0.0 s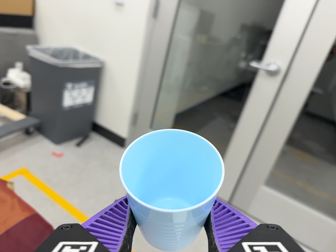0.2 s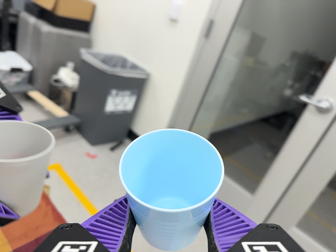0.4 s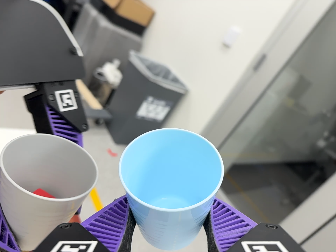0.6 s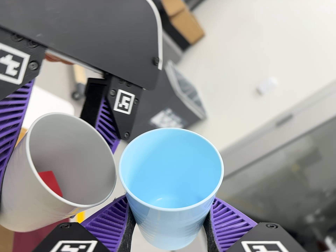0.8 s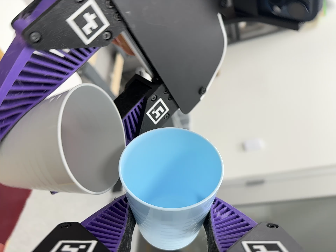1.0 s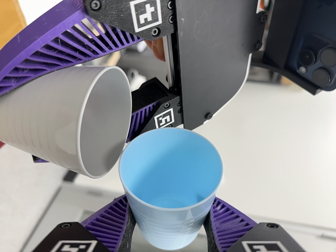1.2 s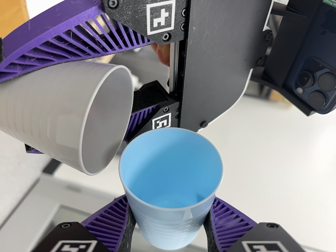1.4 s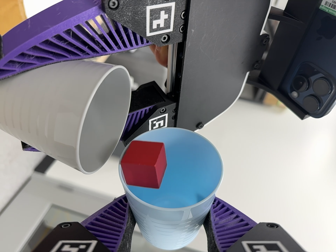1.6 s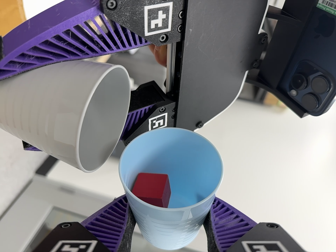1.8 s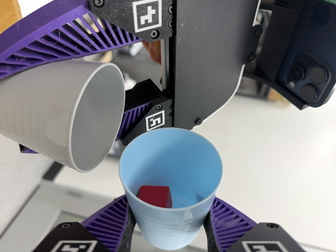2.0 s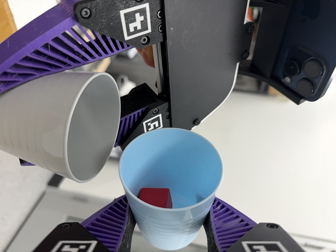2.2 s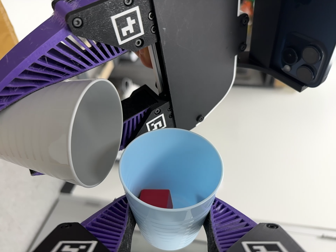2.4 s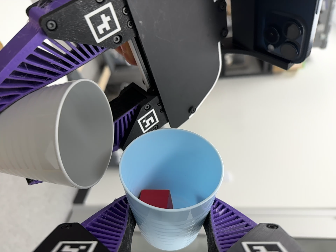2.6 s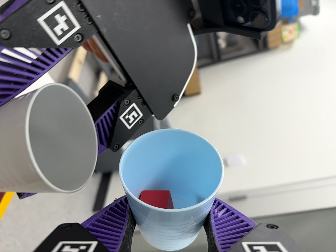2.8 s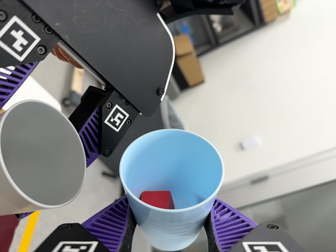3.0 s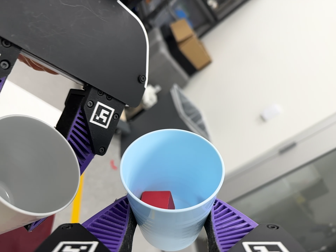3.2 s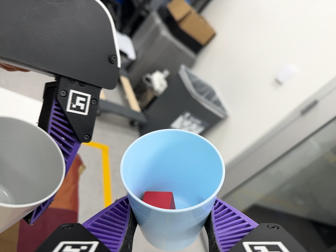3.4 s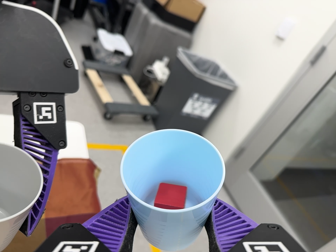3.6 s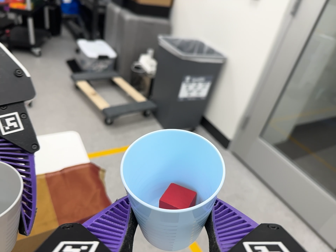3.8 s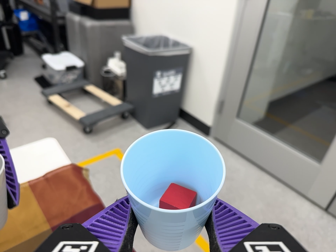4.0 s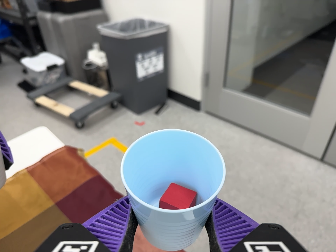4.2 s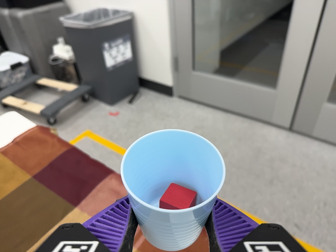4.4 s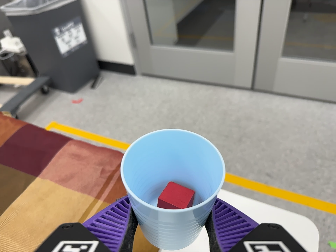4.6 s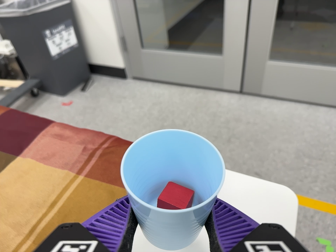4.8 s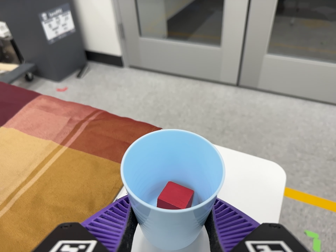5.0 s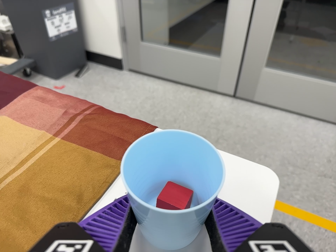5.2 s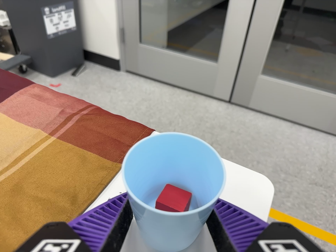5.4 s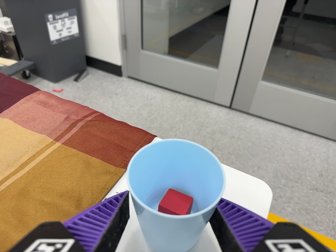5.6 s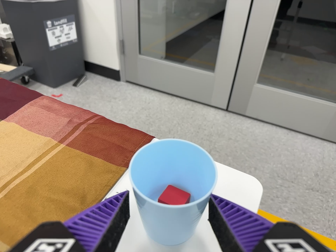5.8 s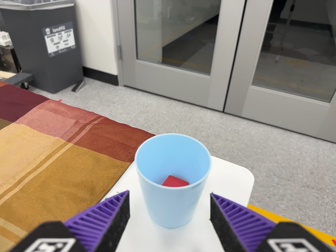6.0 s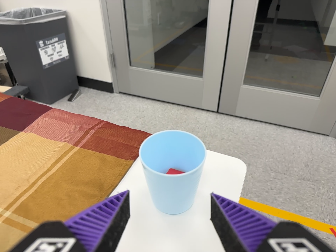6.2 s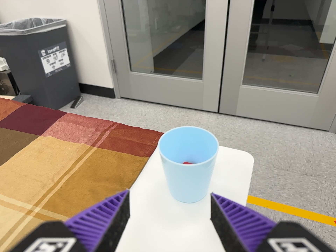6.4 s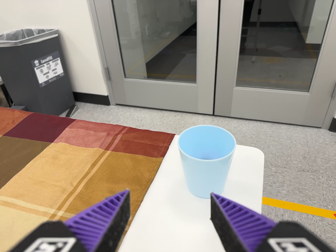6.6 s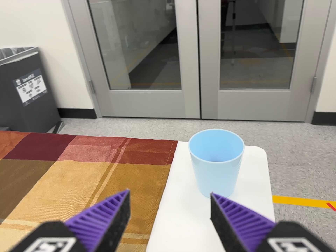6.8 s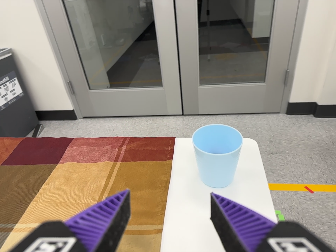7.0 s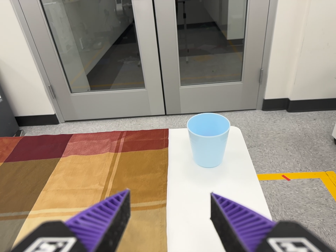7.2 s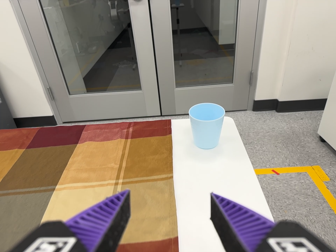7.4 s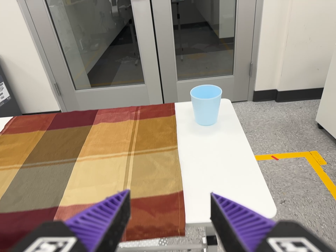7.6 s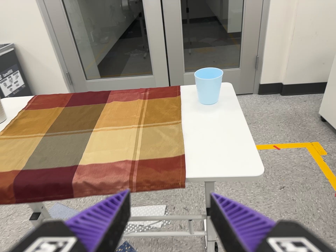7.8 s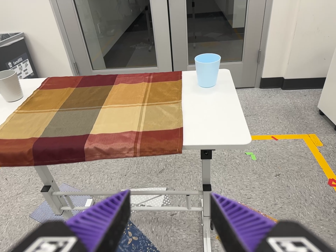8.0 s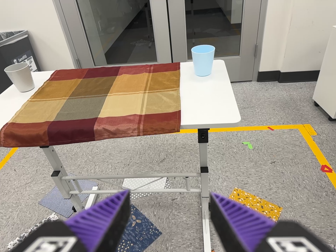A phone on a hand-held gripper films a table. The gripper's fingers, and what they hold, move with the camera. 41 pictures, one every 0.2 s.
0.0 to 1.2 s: The camera travels to its left, about 20 cm, so close, fixed things drift to the right. Its aim tips toward the top of its view by about 15 degrees, and the scene shifts downward. It rolls about its line of sight by about 100 degrees, and the scene rotates clockwise.
1.2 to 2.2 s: The camera rolls about its line of sight by about 10 degrees, and the scene rotates counterclockwise.
2.2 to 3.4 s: The camera pans to its left by about 20 degrees. It travels to its right, about 16 cm. Its aim tips toward the bottom of its view by about 10 degrees, and the scene shifts upward. It rolls about its line of sight by about 65 degrees, and the scene rotates counterclockwise.
3.4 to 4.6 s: The scene slides to the left, as the camera pans about 15 degrees to its right. It travels toward the bottom of its view and to its right, about 30 cm, so close, fixed things drift upward. It rolls about its line of sight by about 50 degrees, and the scene rotates counterclockwise.
4.6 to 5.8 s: The camera travels backward and toward the bottom of its view, about 6 cm, so what stands in front gets smaller.
5.8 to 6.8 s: The camera pans to its right by about 10 degrees. It travels to its left and backward, about 18 cm. It rolls about its line of sight by about 15 degrees, and the scene rotates counterclockwise.
6.8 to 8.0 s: The camera travels backward and toward the bottom of its view, about 50 cm, so what stands in front gets smaller.
The film runs backward here.
